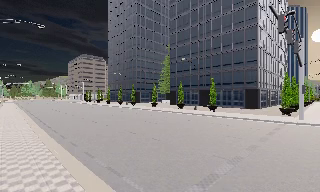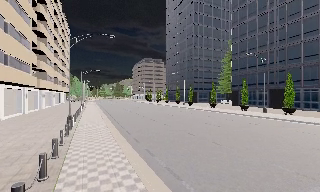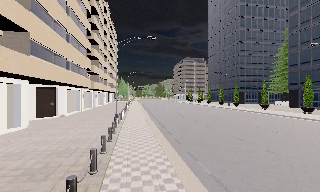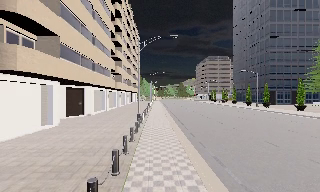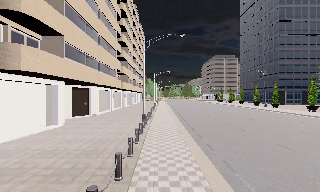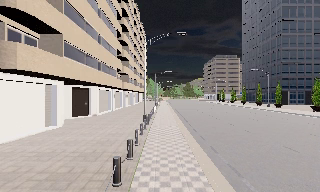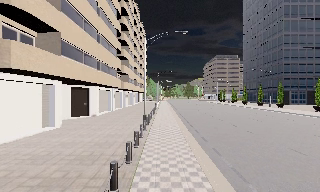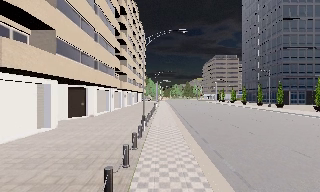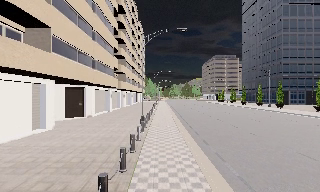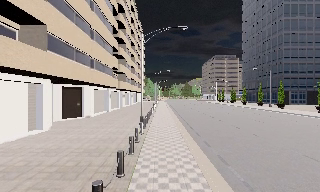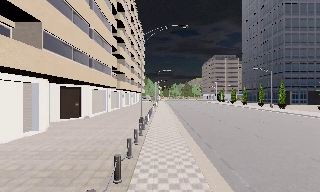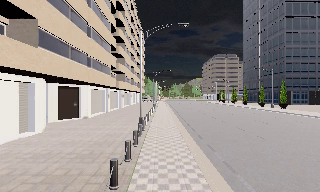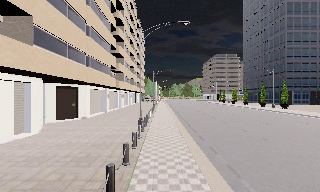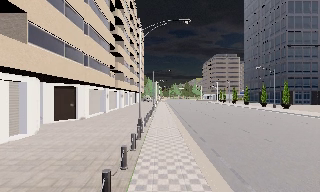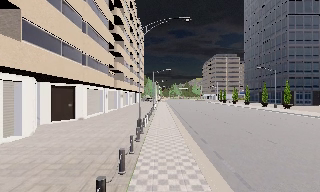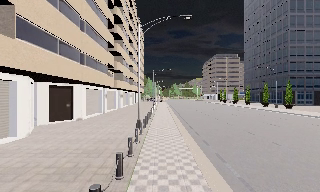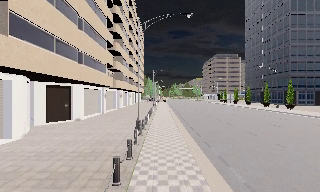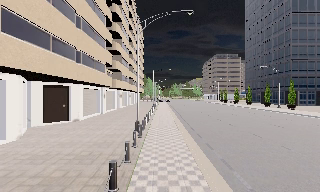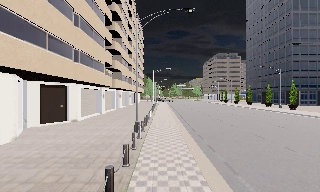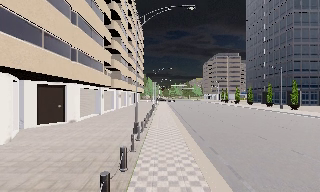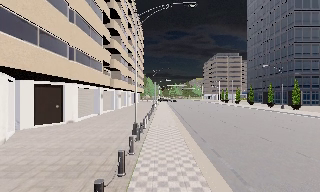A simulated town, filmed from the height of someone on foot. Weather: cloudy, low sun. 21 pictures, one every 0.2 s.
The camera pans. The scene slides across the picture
to the right.
The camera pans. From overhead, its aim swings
counterclockwise.
0.0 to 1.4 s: The camera swings to its left by about 45 degrees, and the scene slides to the right. It travels forward, about 2 m.
1.4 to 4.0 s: The camera travels forward, about 4 m, so what stands in front looms larger.
The film runs forward here.
